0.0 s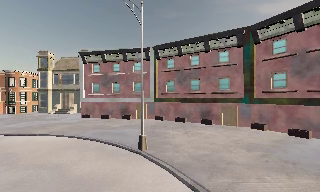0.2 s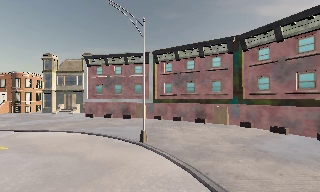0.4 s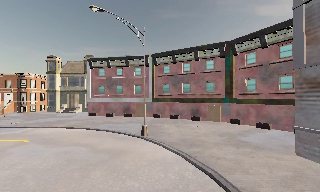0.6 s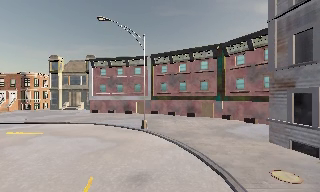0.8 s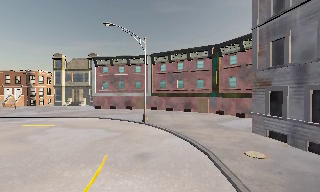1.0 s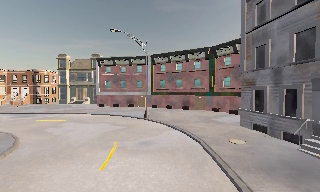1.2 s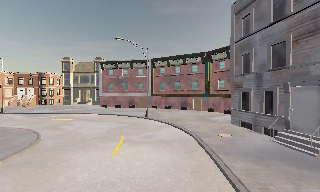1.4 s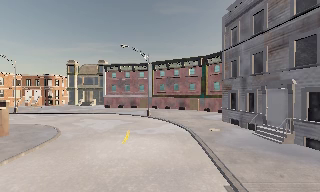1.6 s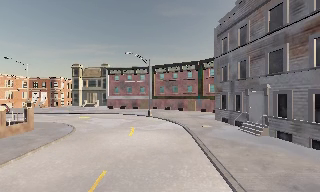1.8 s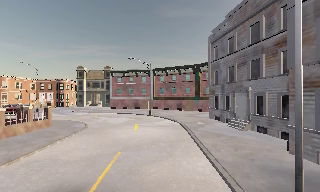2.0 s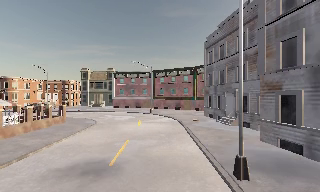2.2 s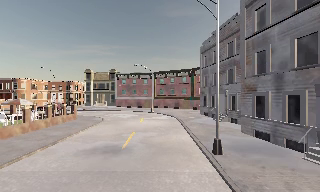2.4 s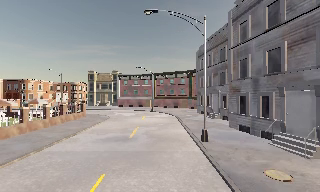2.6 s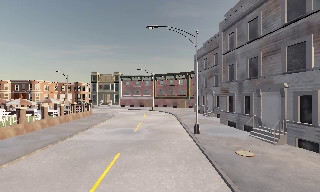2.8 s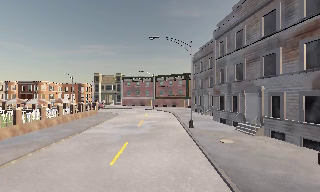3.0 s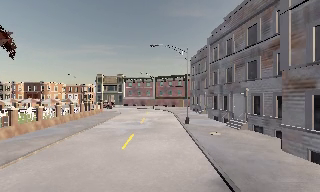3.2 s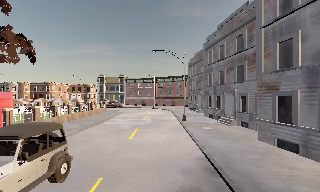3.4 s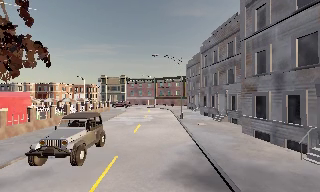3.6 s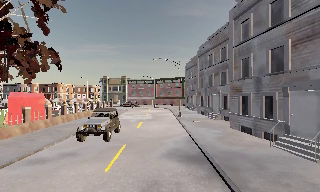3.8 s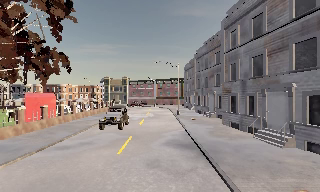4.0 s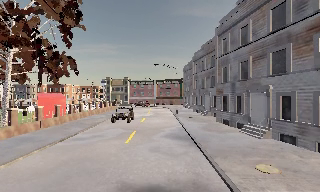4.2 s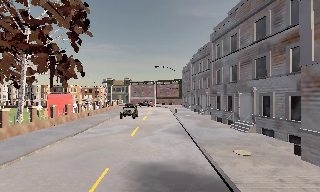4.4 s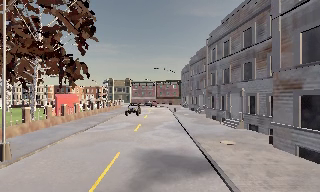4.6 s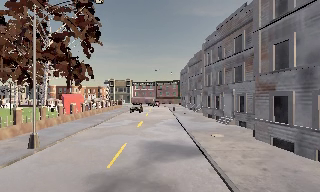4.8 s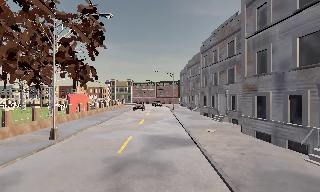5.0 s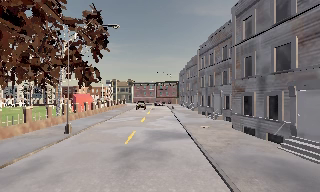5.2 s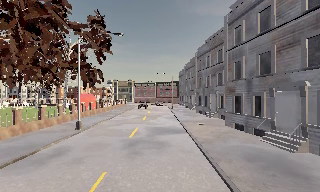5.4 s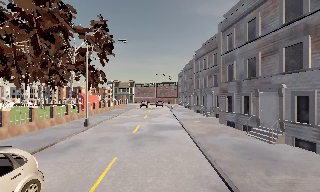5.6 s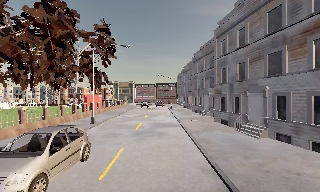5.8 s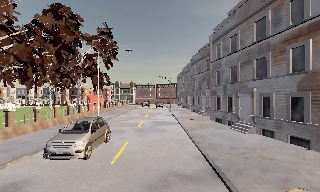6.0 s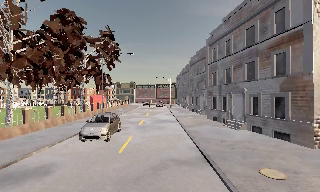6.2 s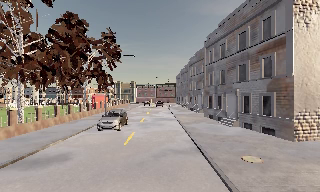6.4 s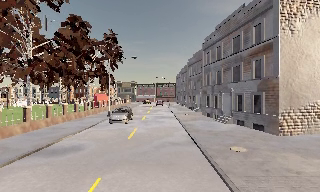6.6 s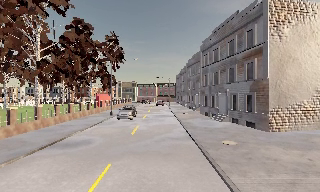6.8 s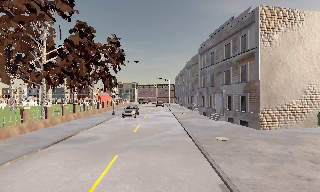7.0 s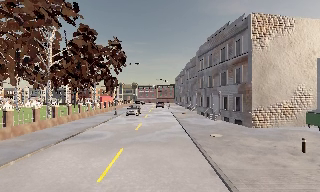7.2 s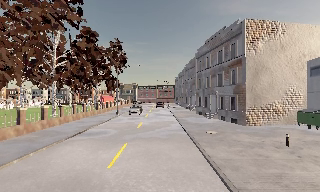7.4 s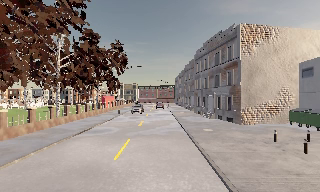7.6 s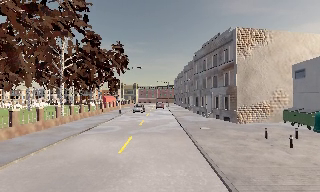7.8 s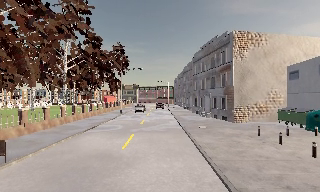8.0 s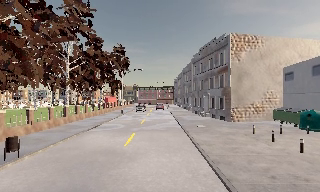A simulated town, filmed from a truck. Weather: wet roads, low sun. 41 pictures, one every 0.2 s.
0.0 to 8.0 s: The camera travels backward, about 60 m, so what stands in front gets smaller. It loses speed.
The film runs backward here.
